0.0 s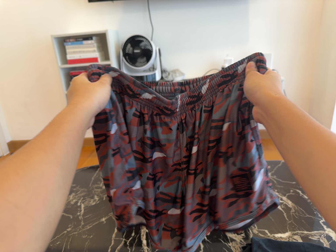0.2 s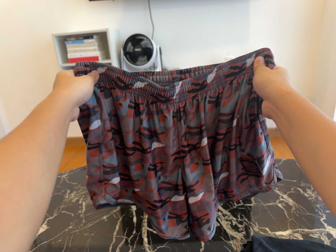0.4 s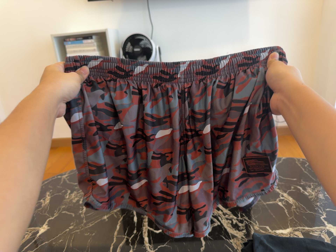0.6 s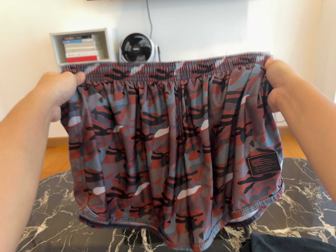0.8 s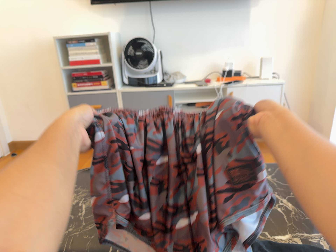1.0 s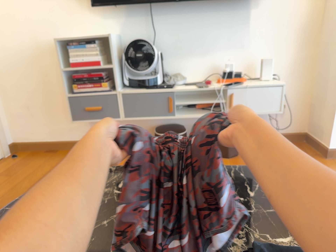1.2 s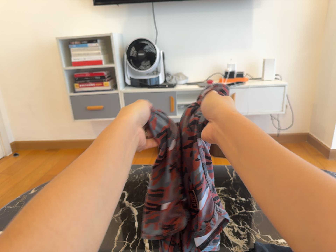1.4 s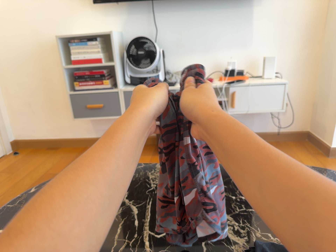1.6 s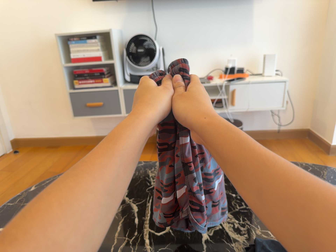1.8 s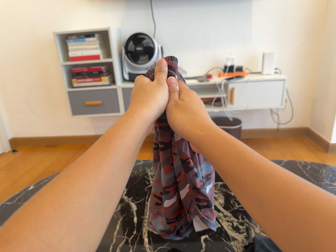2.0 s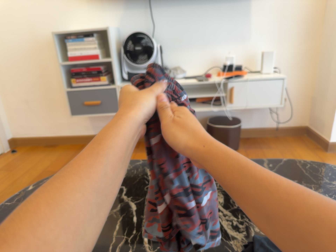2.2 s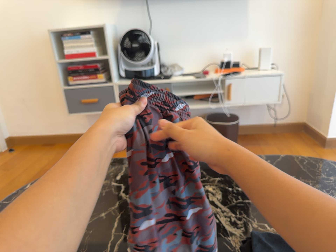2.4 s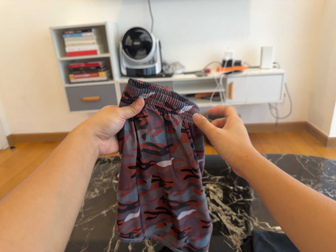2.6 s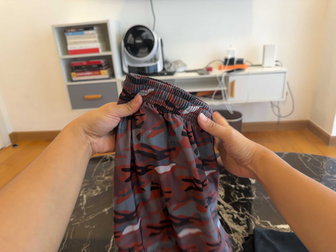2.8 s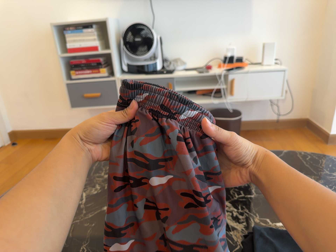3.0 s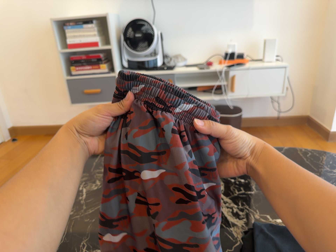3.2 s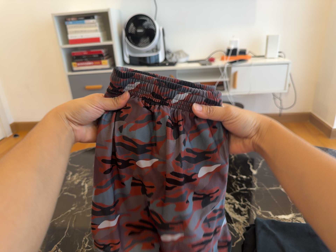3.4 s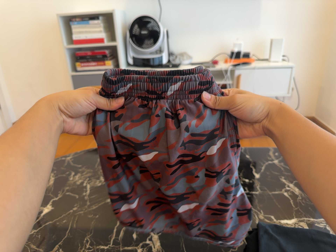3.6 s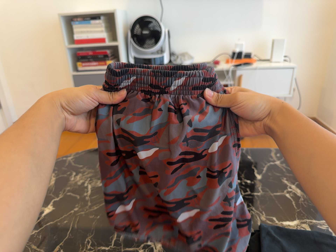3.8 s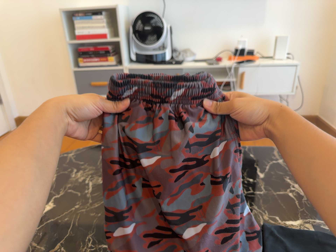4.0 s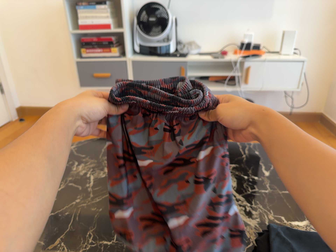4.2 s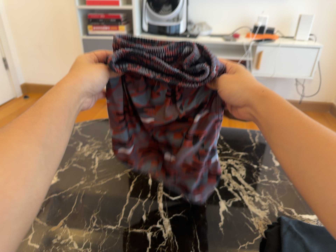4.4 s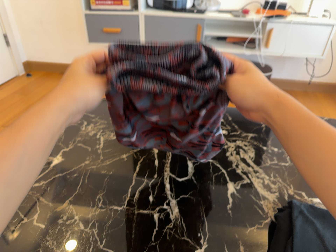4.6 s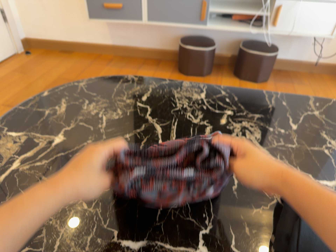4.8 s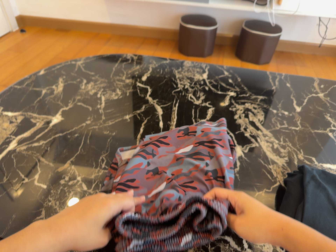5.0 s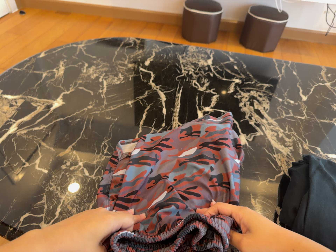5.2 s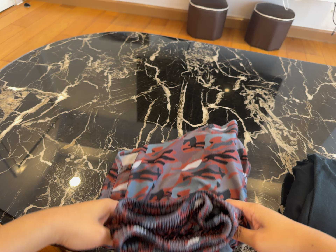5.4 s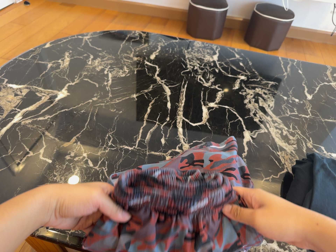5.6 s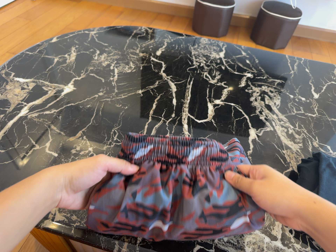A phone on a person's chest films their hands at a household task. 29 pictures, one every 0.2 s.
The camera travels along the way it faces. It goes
forward.
The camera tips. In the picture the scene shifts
upward.
0.0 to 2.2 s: The camera shifts only a little, or ends up much as it began.
2.2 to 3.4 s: The camera shifts only a little, or ends up much as it began.
3.4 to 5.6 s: The camera travels forward and to its left, about 16 cm, so what stands in front looms larger. Its aim tips toward the bottom of its view by about 25 degrees, and the scene shifts upward. It rolls about its line of sight by about 10 degrees, and the scene rotates clockwise.
The film runs forward here.
